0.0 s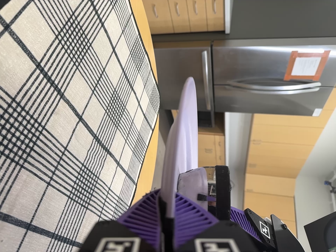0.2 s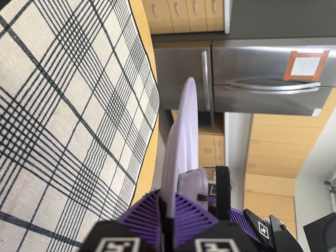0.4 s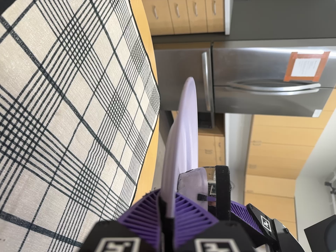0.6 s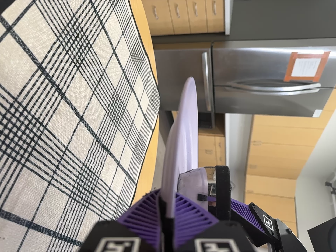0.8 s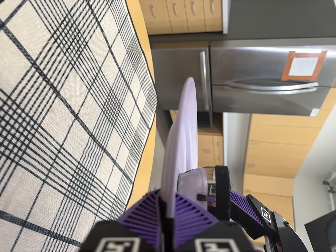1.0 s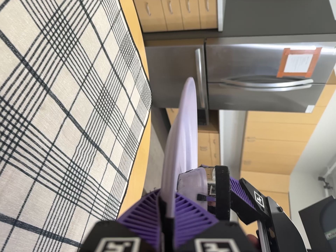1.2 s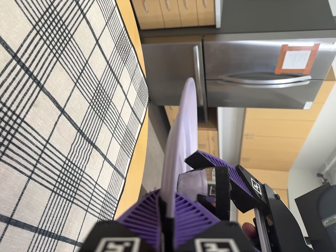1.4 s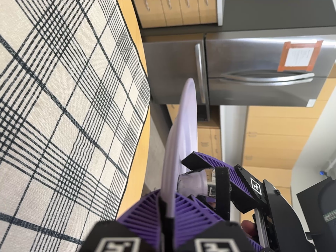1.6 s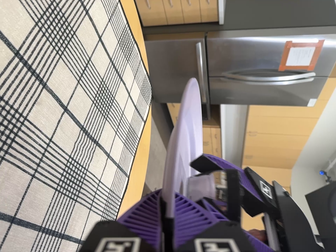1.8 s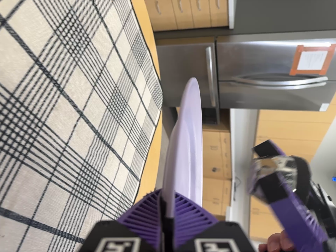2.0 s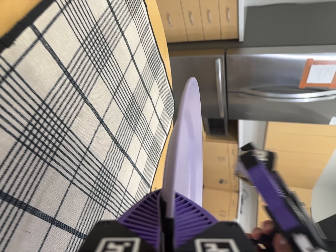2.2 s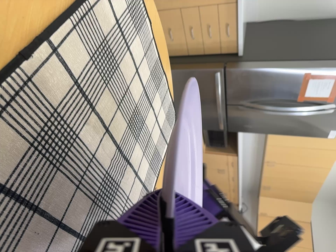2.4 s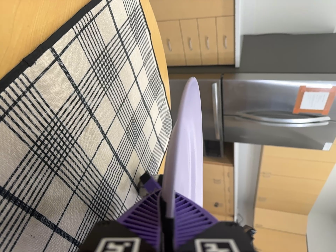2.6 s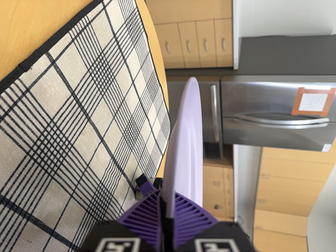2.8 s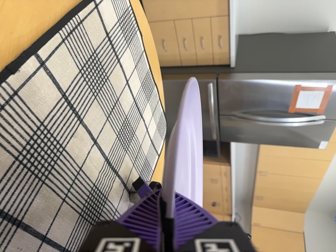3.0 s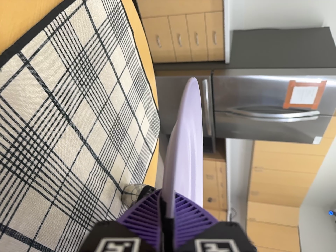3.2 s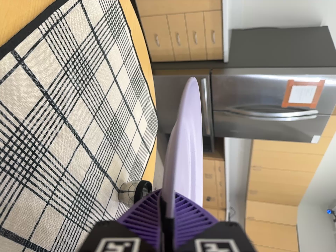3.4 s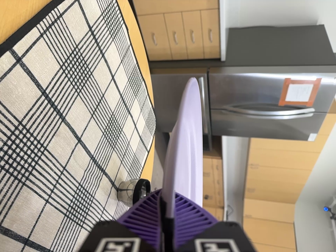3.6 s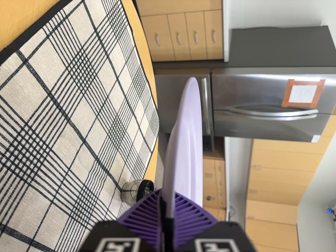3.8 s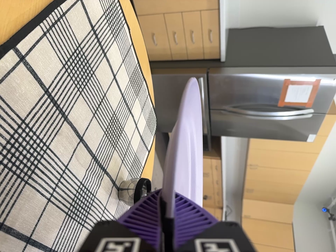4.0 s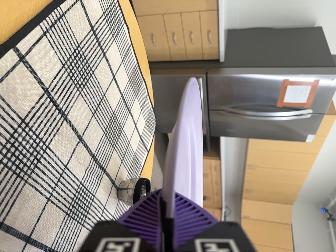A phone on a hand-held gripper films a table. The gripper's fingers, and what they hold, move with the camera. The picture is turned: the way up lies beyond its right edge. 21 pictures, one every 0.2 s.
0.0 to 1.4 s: The camera shifts only a little, or ends up much as it began.
1.4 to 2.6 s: The camera travels backward, about 6 cm, so what stands in front gets smaller. Its aim tips toward the top of its view by about 10 degrees, and the scene shifts downward.
2.6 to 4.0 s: The camera shifts only a little, or ends up much as it began.
The film runs forward here.
